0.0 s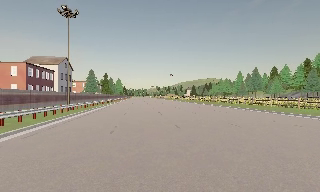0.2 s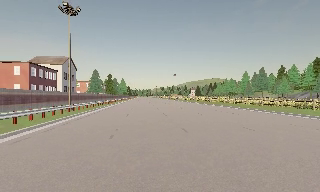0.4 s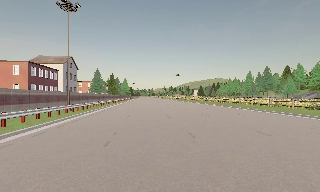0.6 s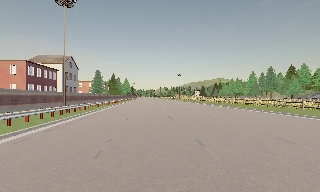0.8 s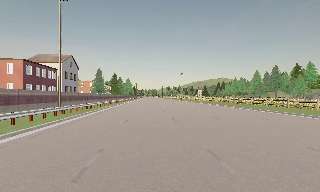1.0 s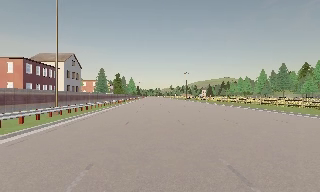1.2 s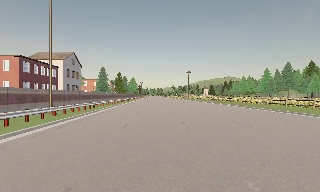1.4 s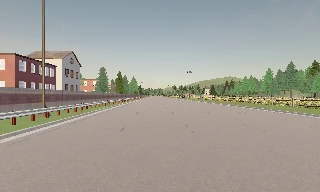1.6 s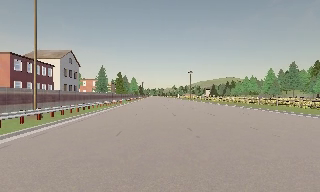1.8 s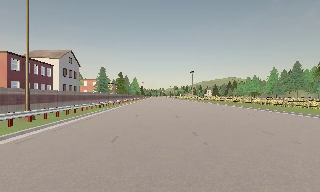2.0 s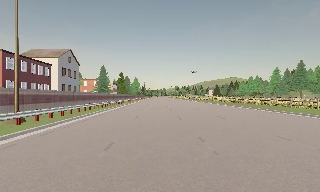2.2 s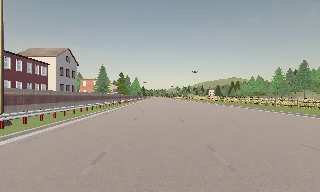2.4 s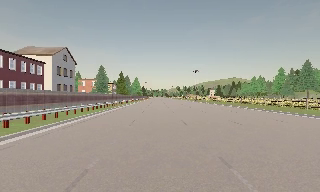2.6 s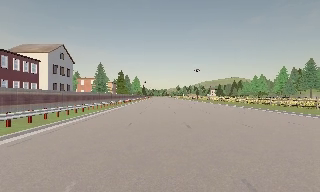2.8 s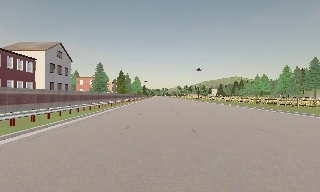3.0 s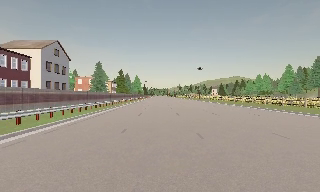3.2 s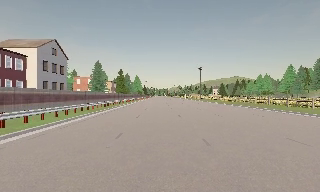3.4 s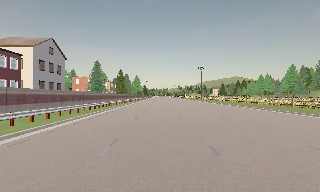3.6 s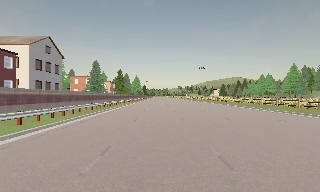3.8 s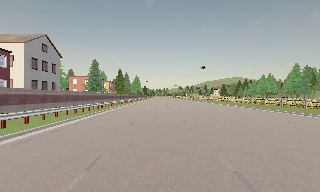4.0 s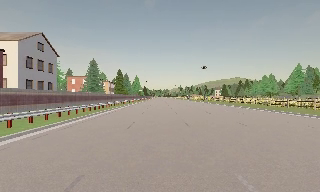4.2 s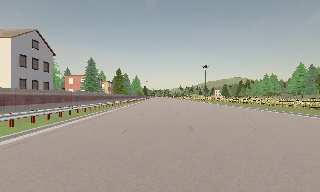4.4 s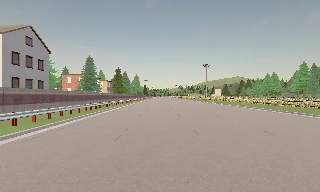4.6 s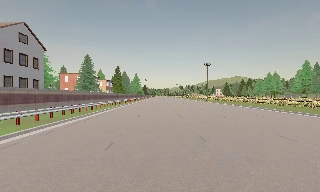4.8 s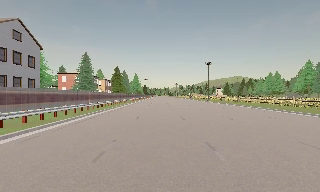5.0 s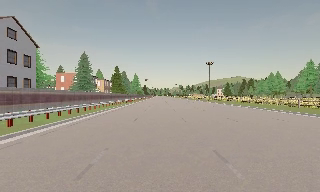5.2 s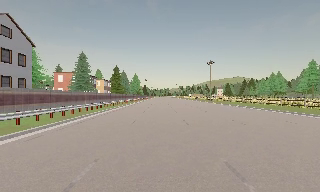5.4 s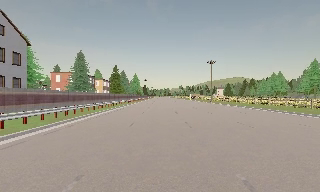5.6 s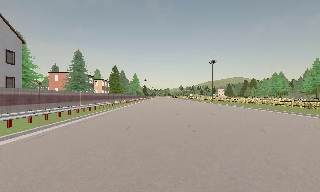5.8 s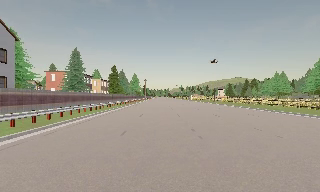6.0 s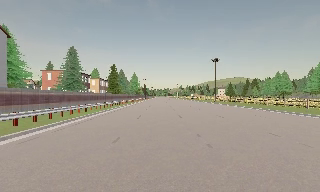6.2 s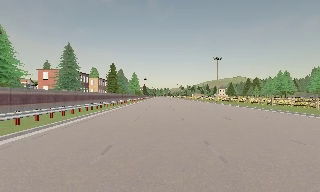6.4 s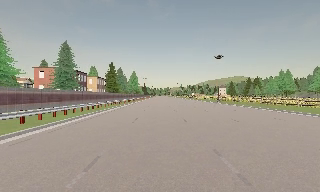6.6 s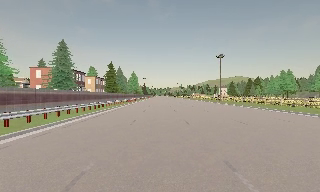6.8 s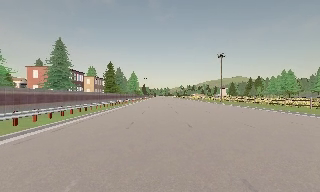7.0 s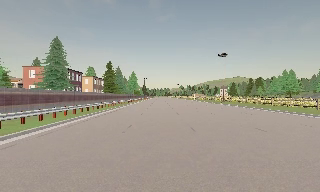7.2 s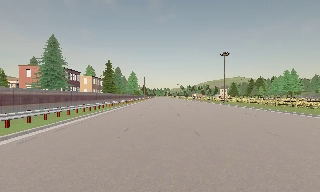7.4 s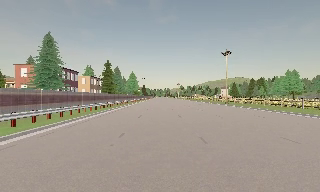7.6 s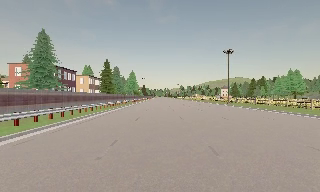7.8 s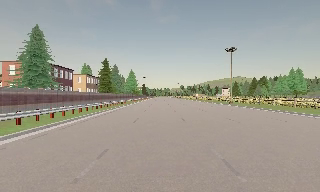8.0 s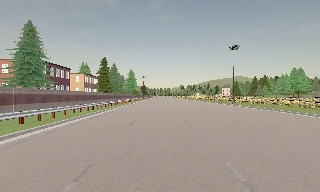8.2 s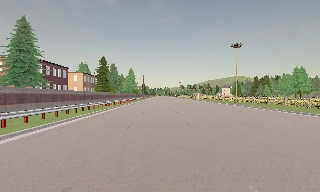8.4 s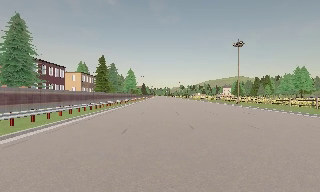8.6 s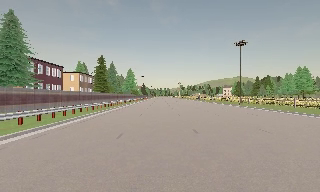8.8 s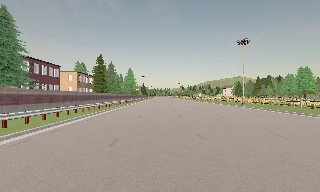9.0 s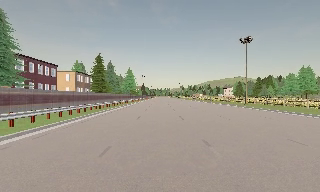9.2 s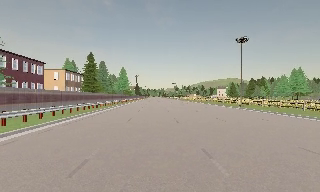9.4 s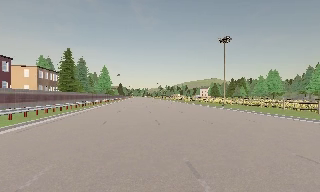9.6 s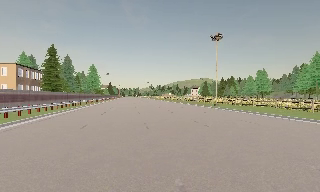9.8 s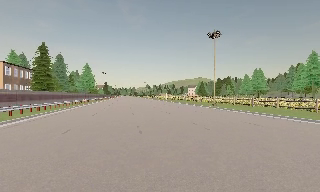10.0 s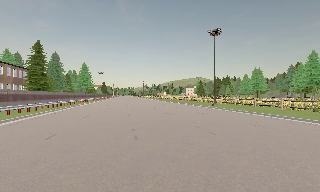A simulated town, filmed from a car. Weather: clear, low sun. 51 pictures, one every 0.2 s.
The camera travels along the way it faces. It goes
forward.
0.0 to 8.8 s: The camera travels forward, about 45 m, so what stands in front looms larger.
8.8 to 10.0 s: The camera swings to its right by about 15 degrees, and the scene slides to the left. It travels forward, about 7 m, so what stands in front looms larger.
The film runs forward here.
